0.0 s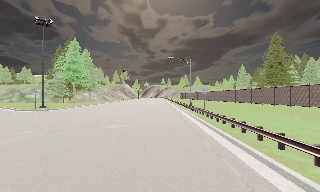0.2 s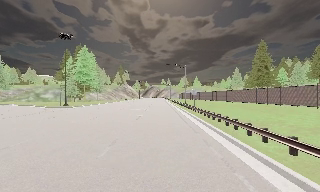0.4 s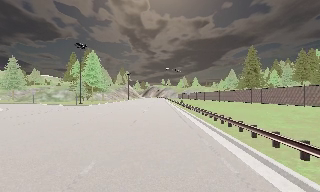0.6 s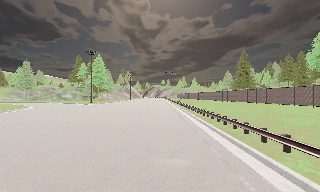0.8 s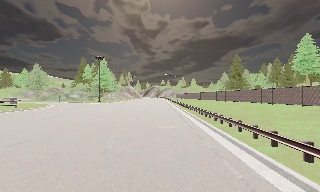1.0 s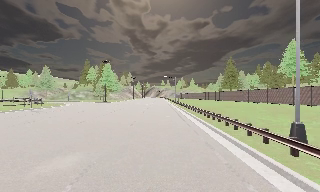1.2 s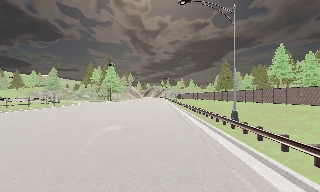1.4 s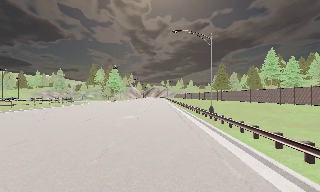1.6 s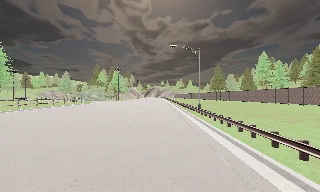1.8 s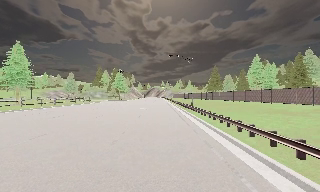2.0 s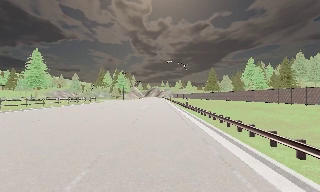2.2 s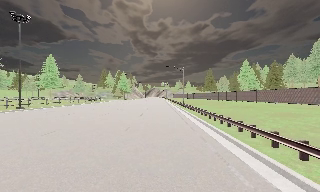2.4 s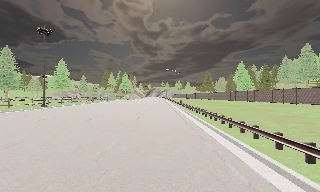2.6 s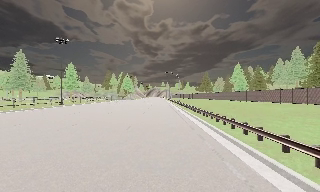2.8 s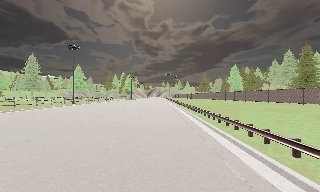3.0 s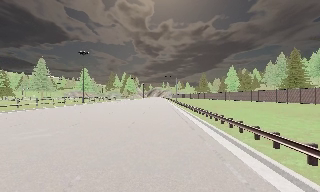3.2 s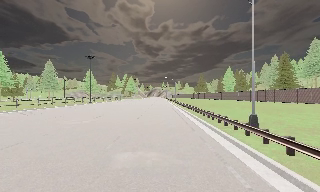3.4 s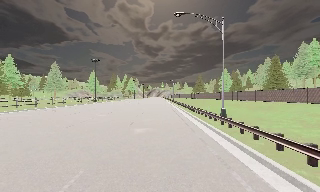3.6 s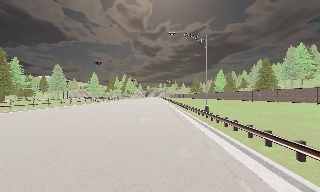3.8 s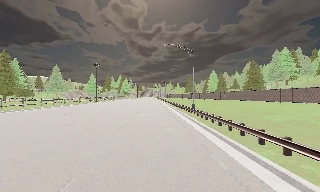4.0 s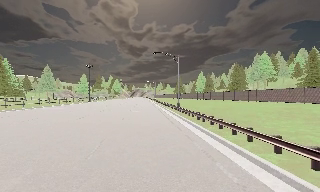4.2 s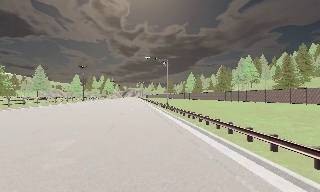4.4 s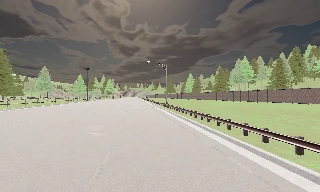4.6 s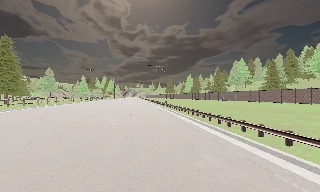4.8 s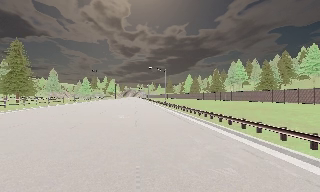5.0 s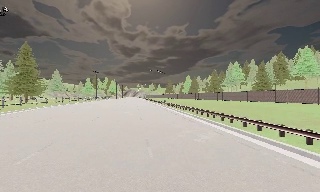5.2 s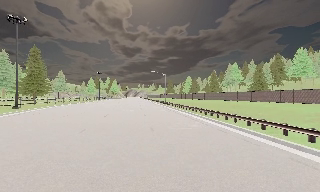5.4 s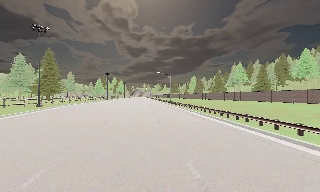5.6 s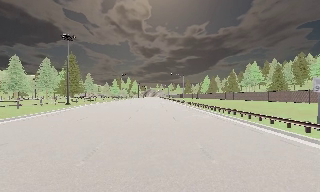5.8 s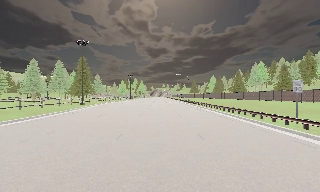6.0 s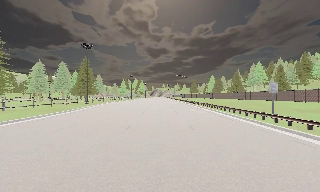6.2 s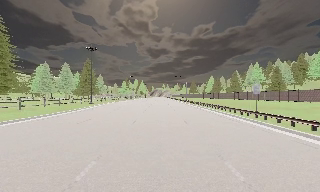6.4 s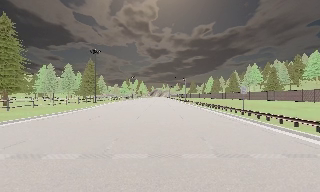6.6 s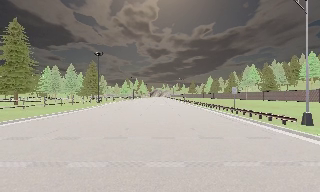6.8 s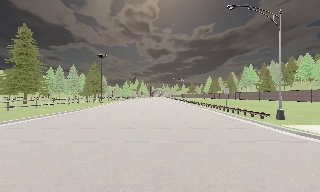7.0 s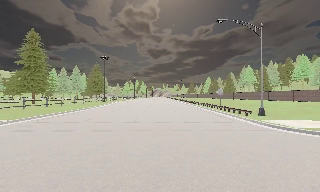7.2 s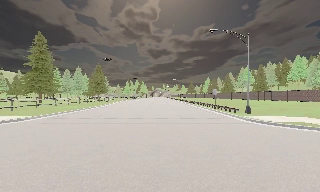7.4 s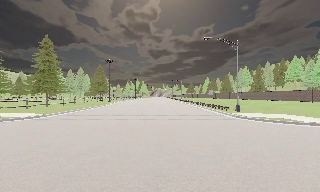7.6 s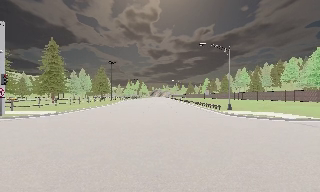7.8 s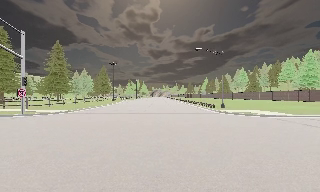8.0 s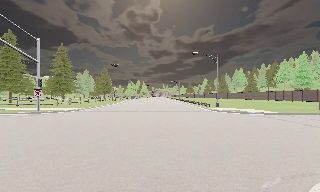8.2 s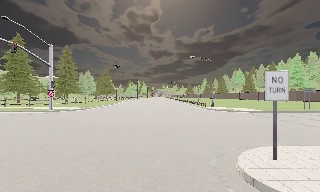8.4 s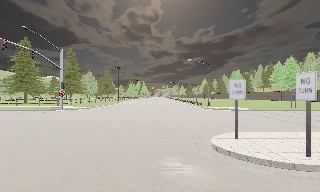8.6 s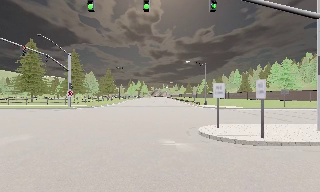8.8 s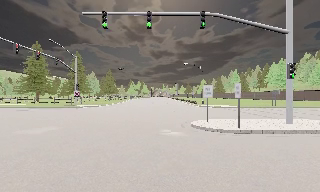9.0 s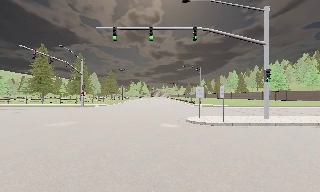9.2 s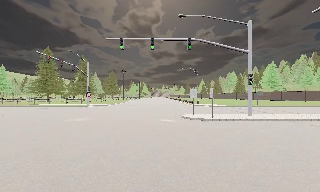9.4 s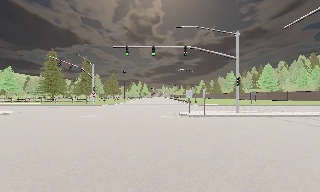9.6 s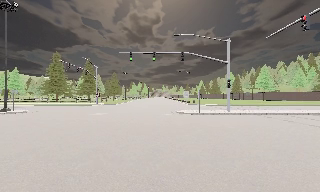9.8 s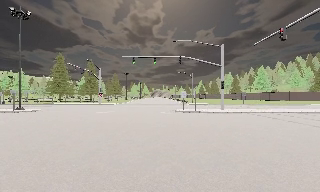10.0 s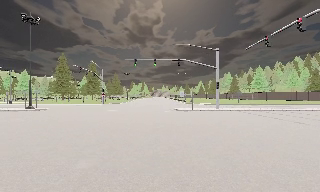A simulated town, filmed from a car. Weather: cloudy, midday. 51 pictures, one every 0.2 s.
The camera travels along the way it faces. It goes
backward.
0.0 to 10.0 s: The camera travels backward, about 150 m, so what stands in front gets smaller. It loses speed.
The film runs backward here.
